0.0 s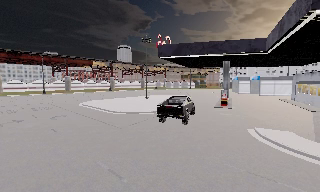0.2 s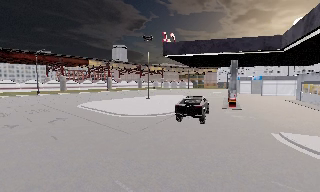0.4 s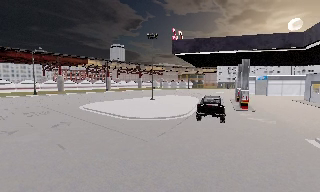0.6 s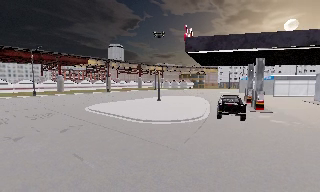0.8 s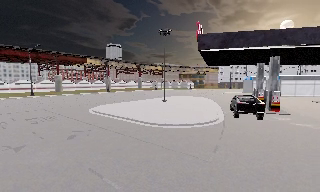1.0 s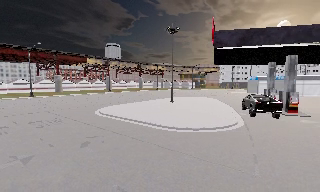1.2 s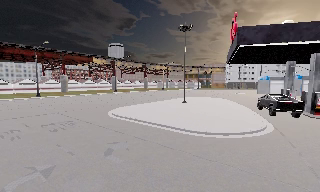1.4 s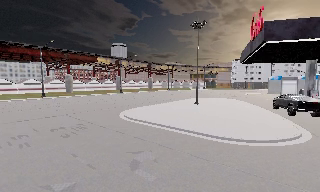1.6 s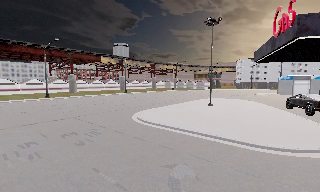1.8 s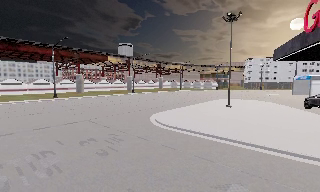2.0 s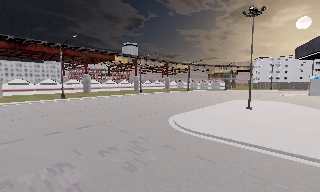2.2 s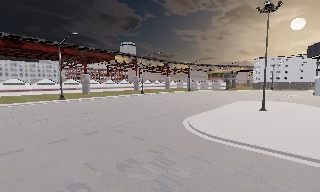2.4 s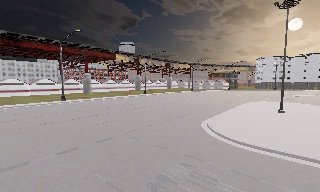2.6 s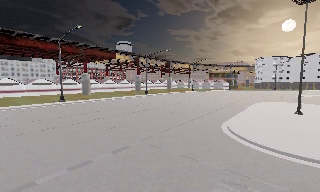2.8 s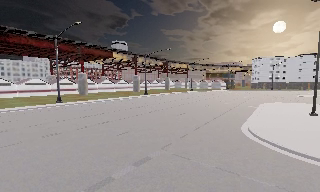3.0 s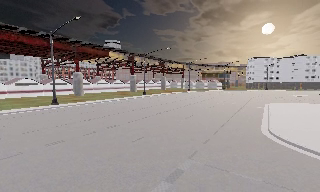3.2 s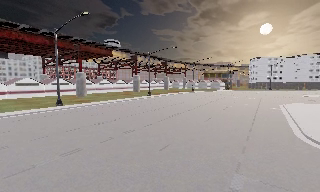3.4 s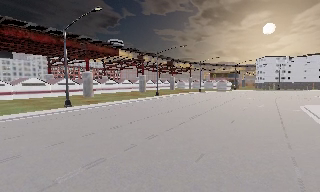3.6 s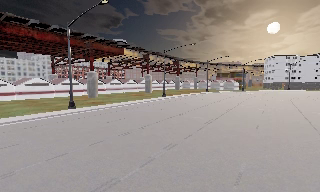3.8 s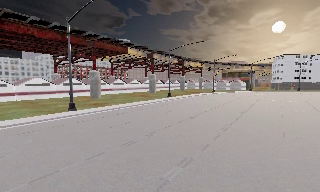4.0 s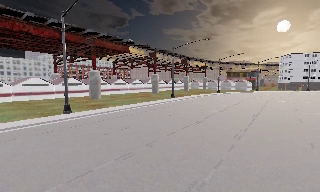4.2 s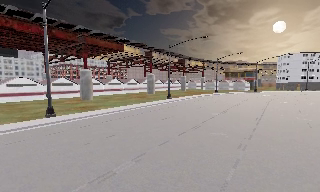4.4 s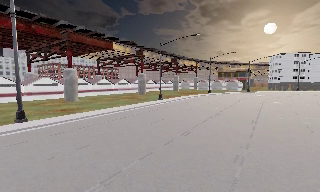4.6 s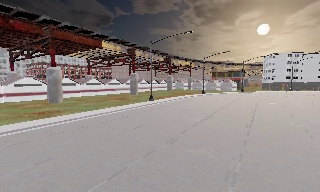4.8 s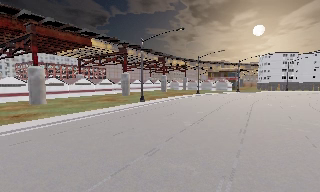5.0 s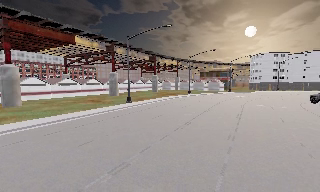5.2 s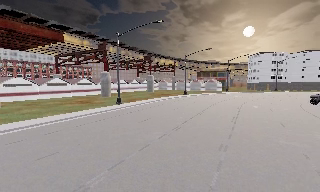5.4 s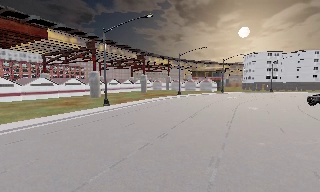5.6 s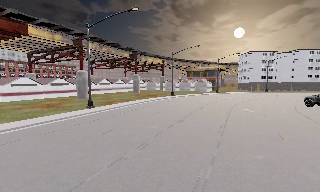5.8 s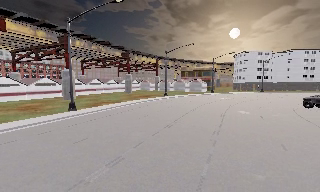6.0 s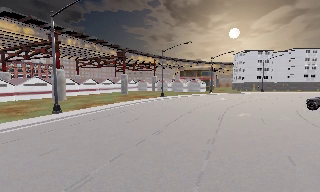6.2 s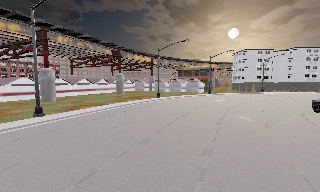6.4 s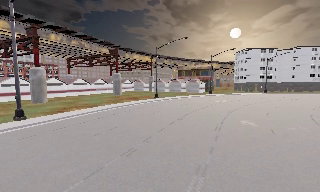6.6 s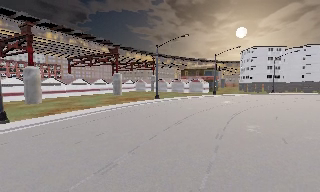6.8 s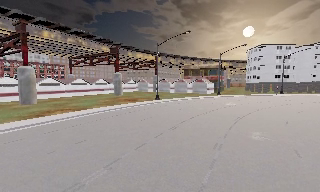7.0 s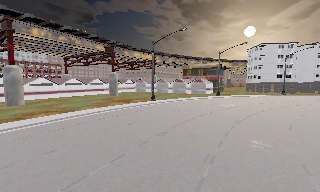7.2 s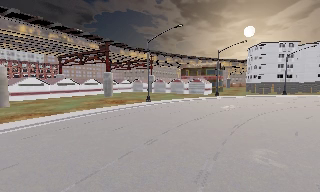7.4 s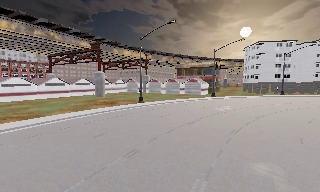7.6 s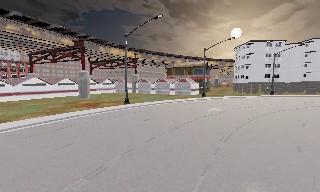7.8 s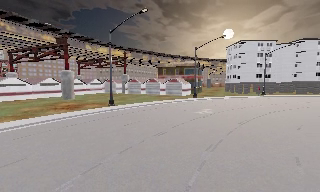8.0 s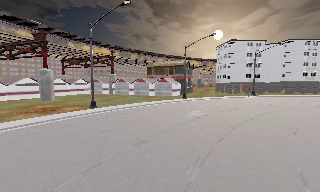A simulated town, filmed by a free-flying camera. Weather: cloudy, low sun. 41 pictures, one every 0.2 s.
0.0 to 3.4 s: The camera travels to its left and forward, about 30 m, so close, fixed things drift to the right.
3.4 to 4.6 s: The camera travels forward, about 9 m, so what stands in front looms larger.
4.6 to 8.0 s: The scene slides to the left, as the camera pans about 15 degrees to its right. It travels forward and to its right, about 30 m, so what stands in front looms larger.
The film runs forward here.
